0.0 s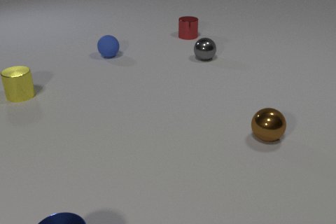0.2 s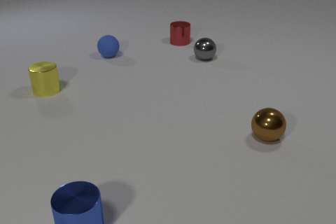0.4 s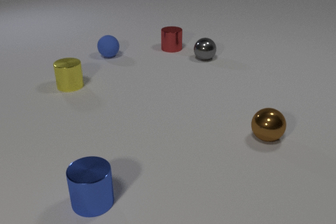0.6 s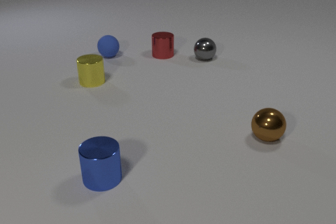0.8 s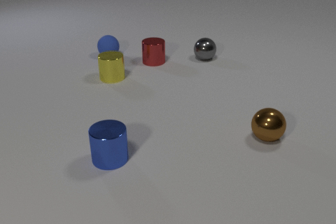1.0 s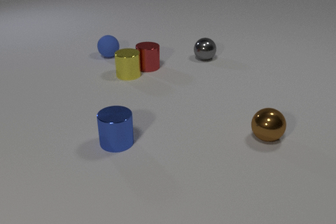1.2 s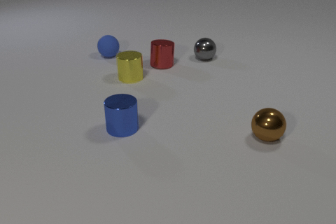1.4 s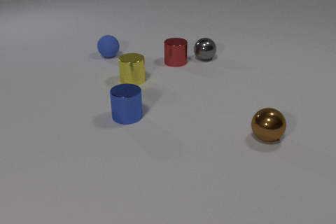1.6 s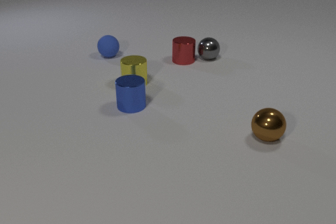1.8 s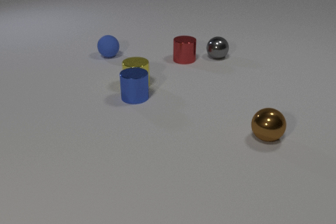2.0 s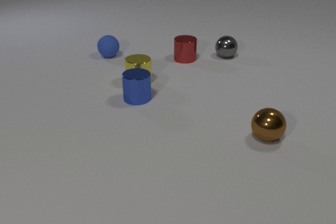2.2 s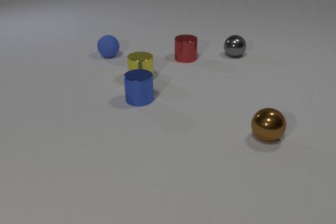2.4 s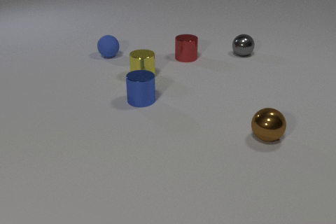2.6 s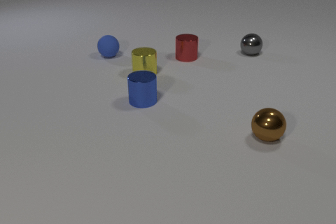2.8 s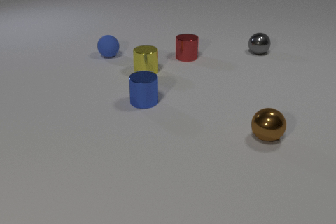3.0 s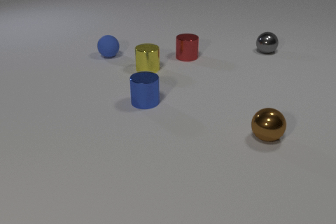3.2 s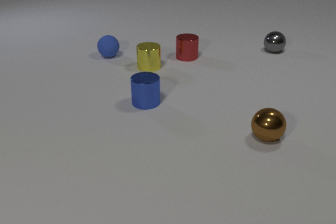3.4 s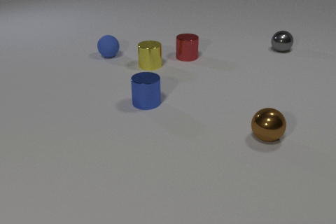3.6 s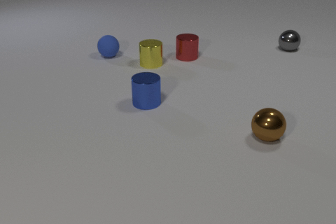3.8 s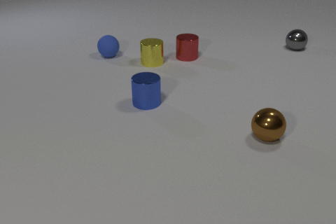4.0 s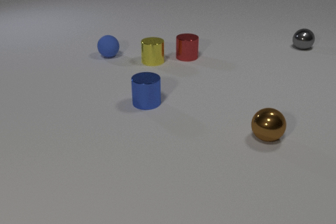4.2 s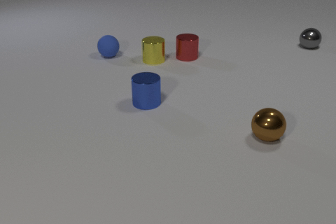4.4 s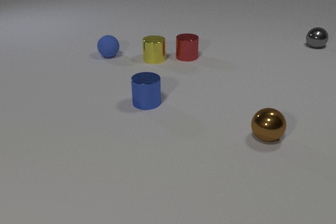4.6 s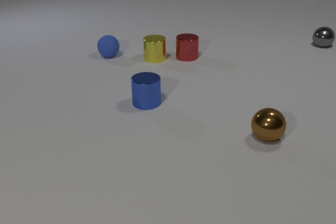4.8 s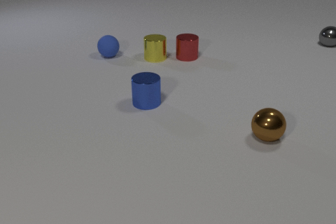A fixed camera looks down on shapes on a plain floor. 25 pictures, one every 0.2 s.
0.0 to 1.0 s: The red metal cylinder slides toward the camera and to the left. The yellow metal cylinder slides to the right. The blue metal cylinder slides away from the camera. The red metal cylinder and the yellow metal cylinder collide.
1.0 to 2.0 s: The red metal cylinder slides to the right and away from the camera. The yellow metal cylinder slides toward the camera and to the right. The blue metal cylinder slides away from the camera. The gray metal sphere rolls to the right and away from the camera. The red metal cylinder and the gray metal sphere collide. The yellow metal cylinder and the blue metal cylinder collide.
2.0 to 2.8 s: The red metal cylinder slides away from the camera. The yellow metal cylinder slides away from the camera. The blue metal cylinder slides toward the camera and to the right. The gray metal sphere rolls to the right and away from the camera.
2.8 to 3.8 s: The yellow metal cylinder slides away from the camera. The gray metal sphere rolls to the right and away from the camera.
3.8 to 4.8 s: The yellow metal cylinder slides away from the camera. The gray metal sphere rolls to the right and away from the camera.
What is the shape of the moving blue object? cylinder.
How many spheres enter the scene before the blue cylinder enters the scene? 0.
What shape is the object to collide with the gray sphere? cylinder.
